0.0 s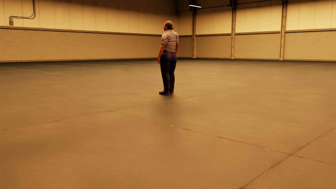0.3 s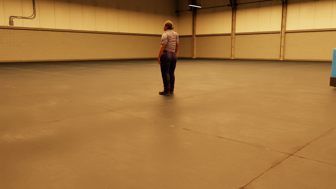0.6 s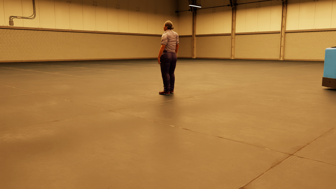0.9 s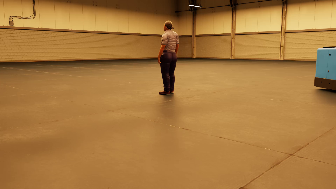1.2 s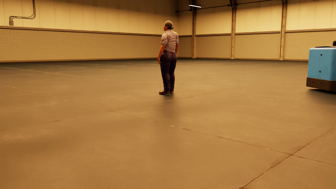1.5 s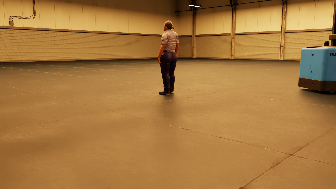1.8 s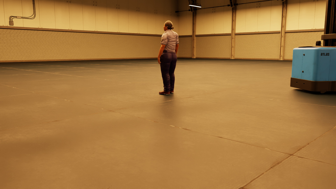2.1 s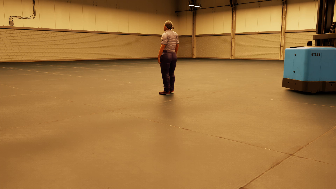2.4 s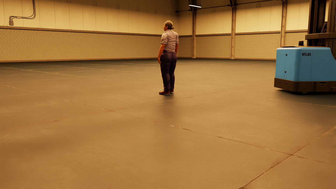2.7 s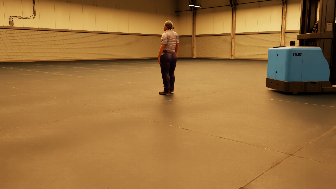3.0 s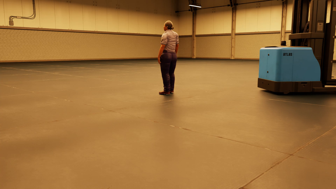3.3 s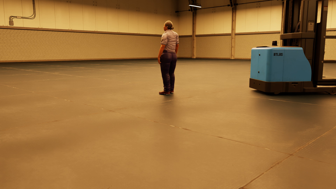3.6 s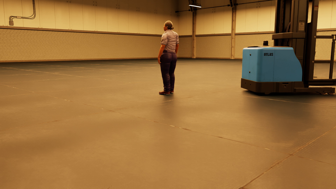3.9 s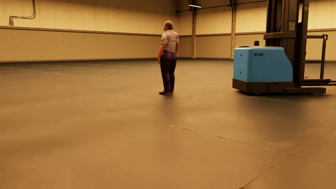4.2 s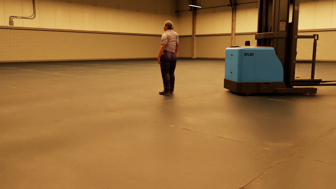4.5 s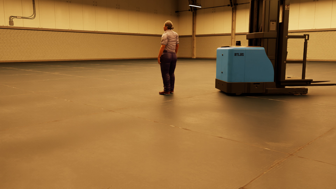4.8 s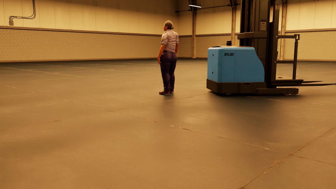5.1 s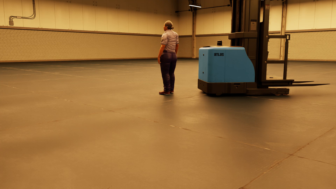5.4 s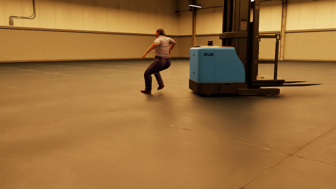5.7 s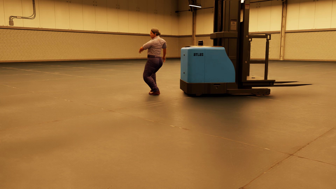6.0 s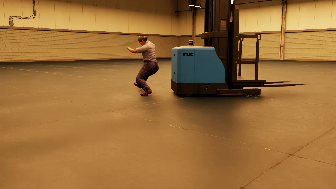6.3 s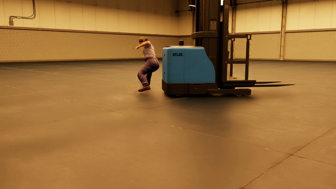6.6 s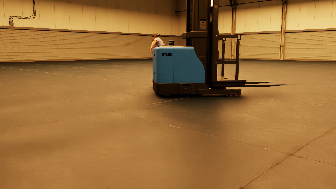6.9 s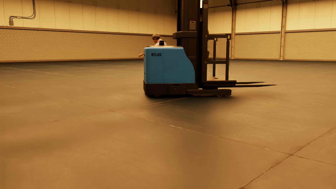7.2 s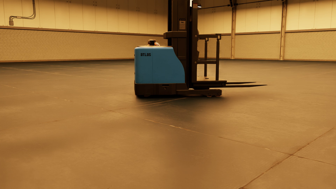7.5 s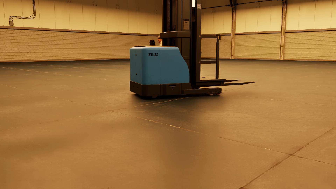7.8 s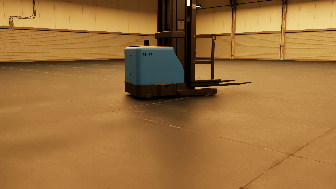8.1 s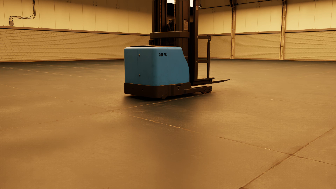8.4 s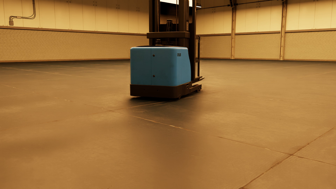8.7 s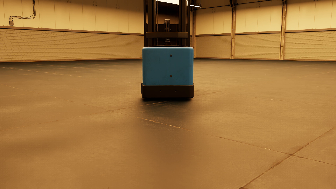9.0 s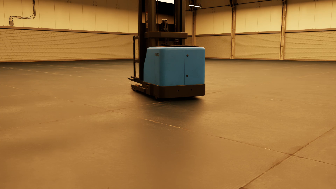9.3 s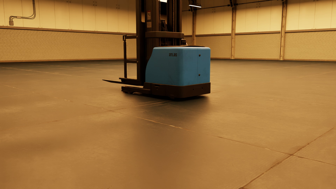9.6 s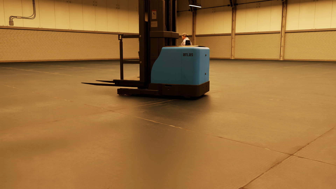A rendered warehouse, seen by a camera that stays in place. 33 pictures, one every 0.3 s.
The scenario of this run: Near miss between a forklift and a person.
